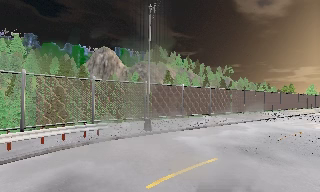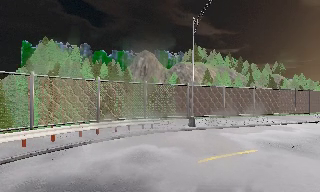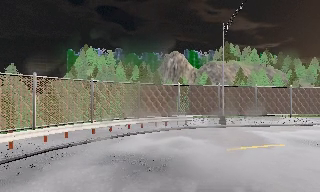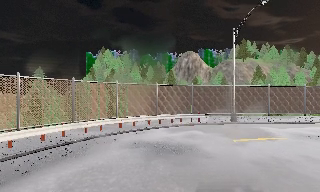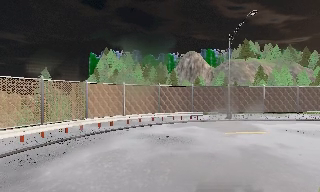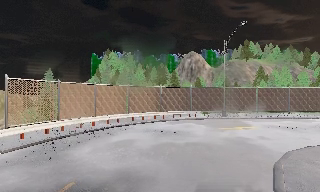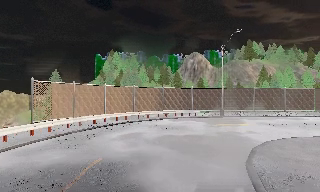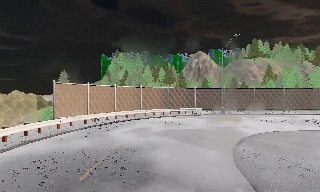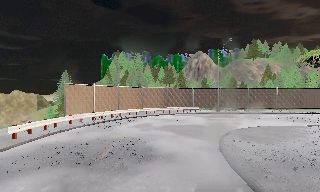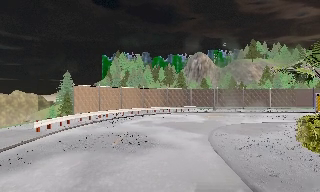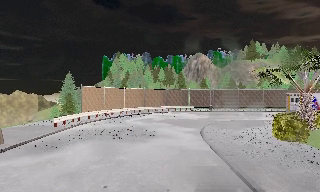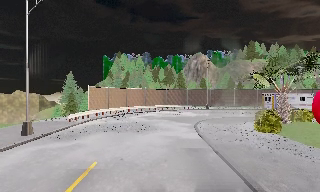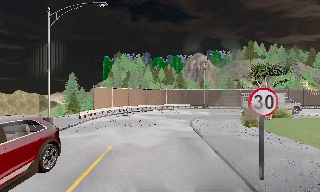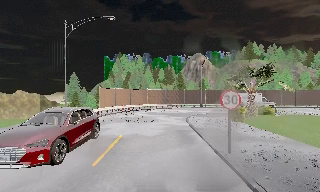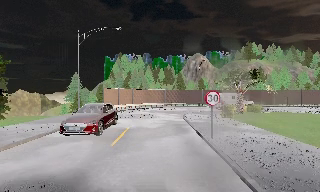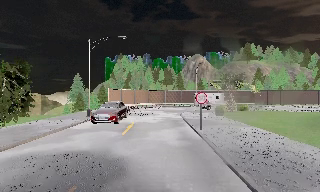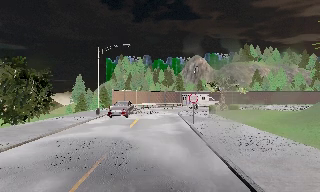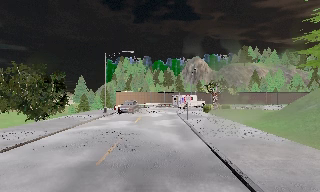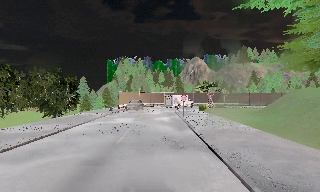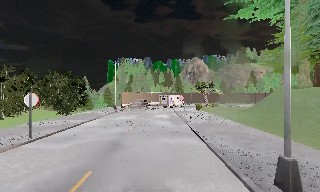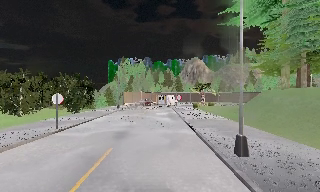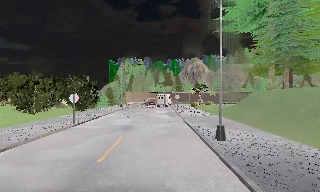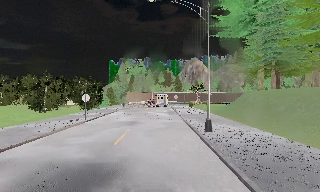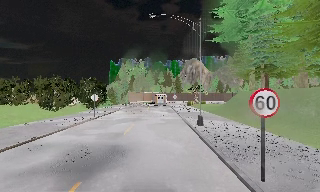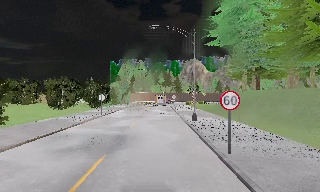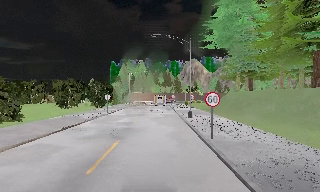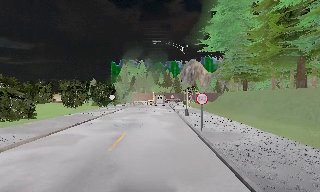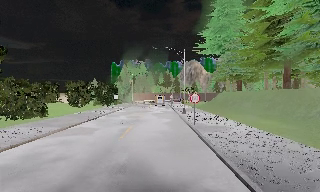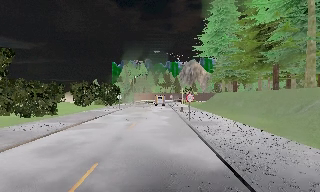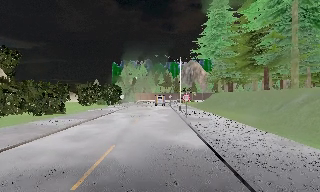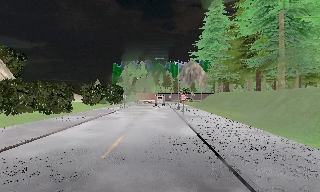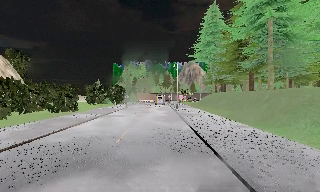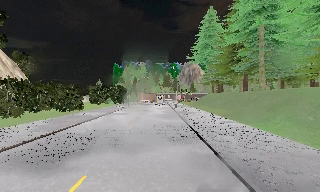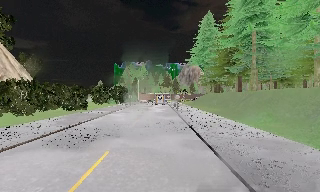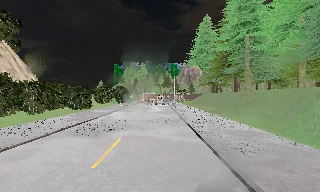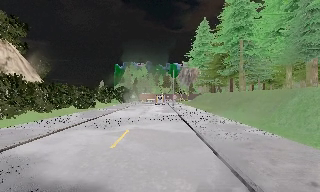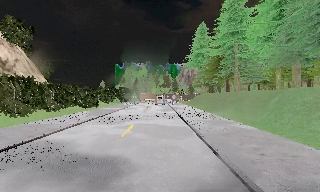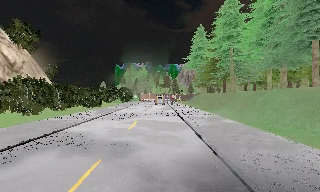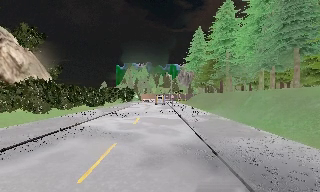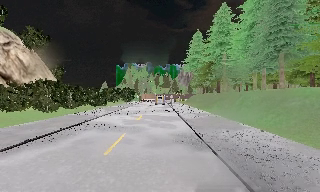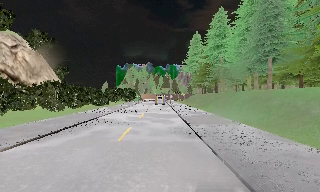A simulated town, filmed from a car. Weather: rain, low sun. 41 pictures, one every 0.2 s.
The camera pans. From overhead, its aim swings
counterclockwise.
The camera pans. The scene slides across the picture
to the right.
0.0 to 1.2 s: The camera pans to its left, which is counterclockwise from overhead, by about 30 degrees. It travels backward, about 9 m.
1.2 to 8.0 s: The camera travels backward, about 65 m, so what stands in front gets smaller.
The film runs backward here.
